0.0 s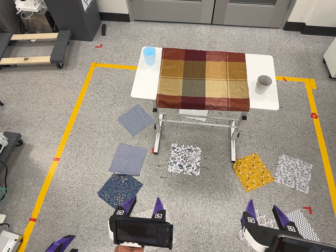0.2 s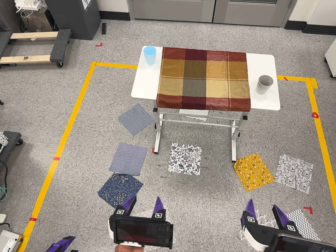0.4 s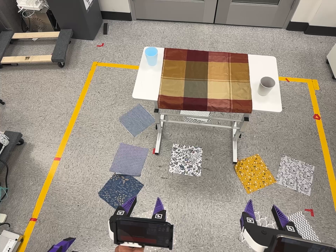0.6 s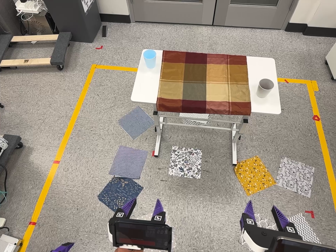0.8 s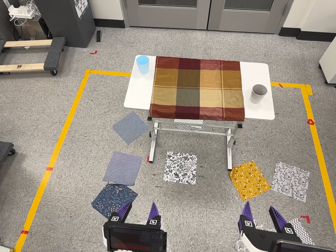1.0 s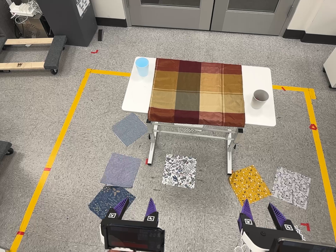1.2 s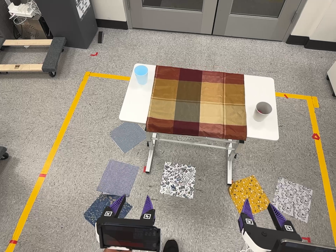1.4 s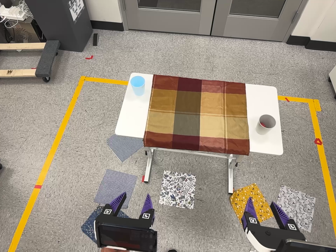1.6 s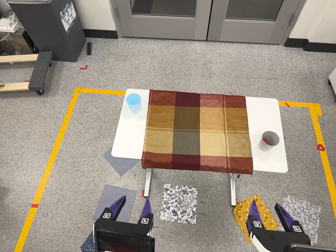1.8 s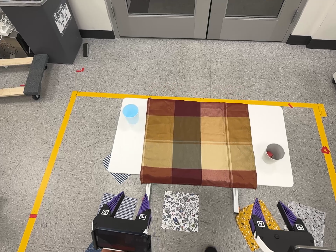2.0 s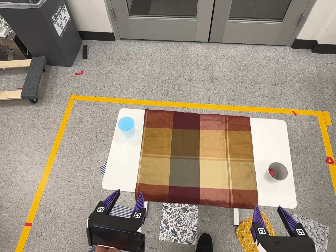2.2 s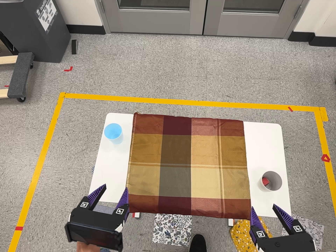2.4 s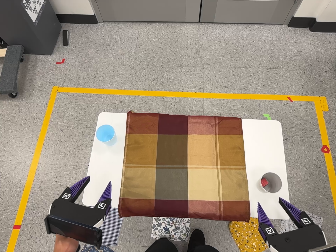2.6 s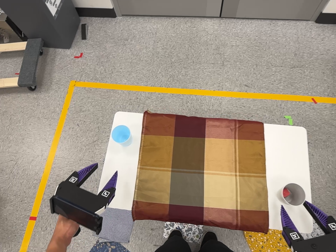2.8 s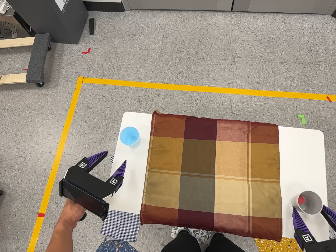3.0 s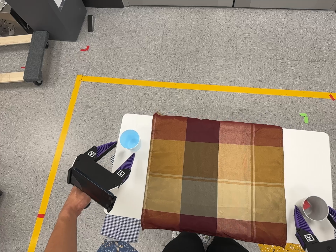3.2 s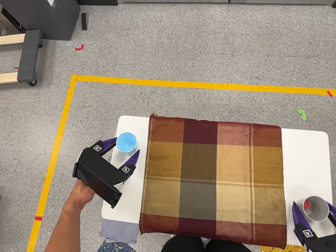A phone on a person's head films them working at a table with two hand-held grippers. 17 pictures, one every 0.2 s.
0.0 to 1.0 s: The camera travels toward the top of its view, forward and to its right, about 10 cm, so close, fixed things drift downward.
1.0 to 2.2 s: The camera travels toward the top of its view and forward, about 60 cm, so close, fixed things drift downward.
2.2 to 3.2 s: The camera travels toward the top of its view and forward, about 22 cm. Its aim tips toward the bottom of its view by about 10 degrees.
The film runs forward here.
